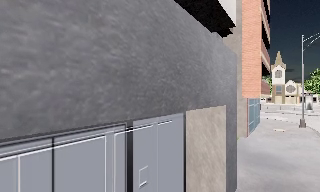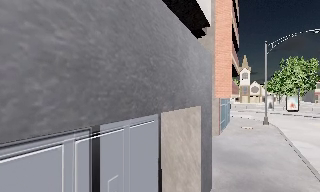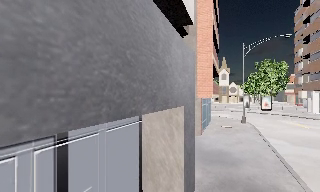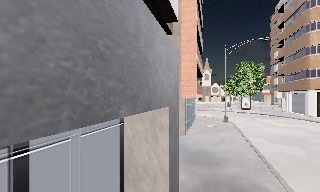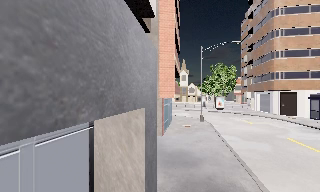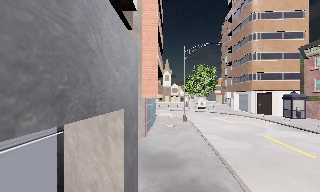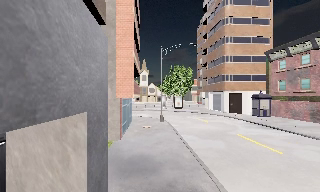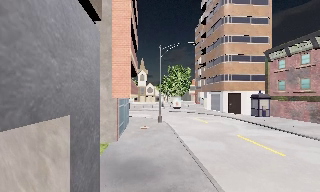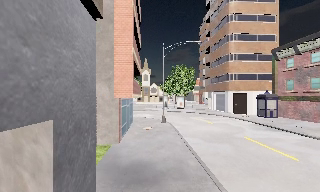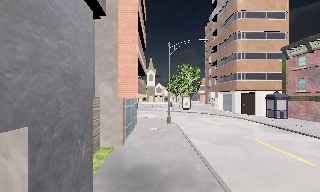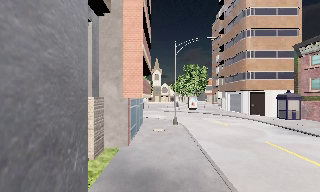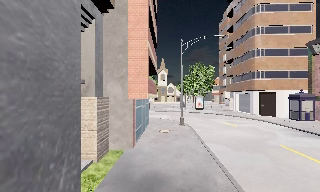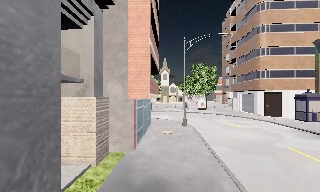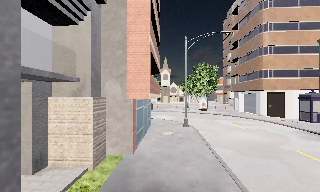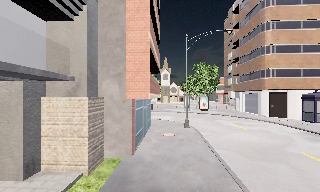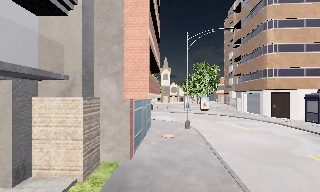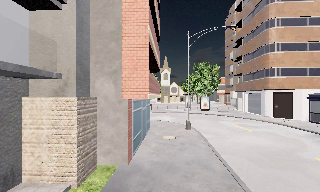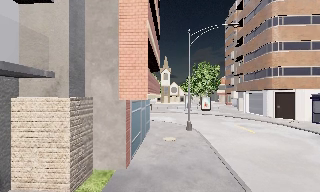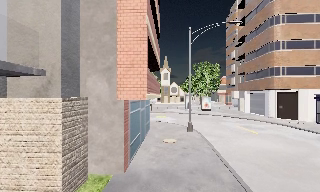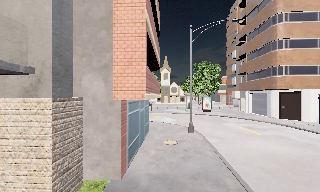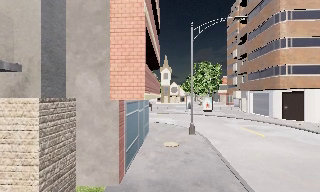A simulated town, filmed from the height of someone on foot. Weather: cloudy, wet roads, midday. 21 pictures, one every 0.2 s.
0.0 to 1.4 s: The camera swings to its right by about 45 degrees, and the scene slides to the left. It travels forward, about 2 m.
1.4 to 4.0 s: The camera travels forward, about 4.5 m, so what stands in front looms larger.
The film runs forward here.
